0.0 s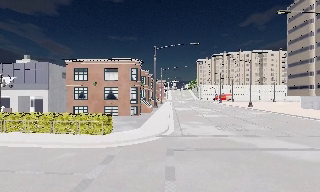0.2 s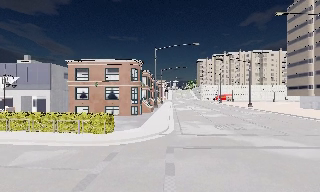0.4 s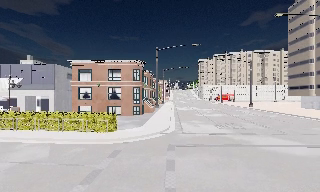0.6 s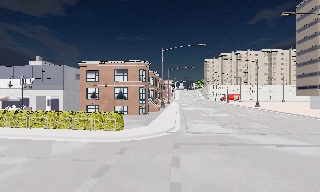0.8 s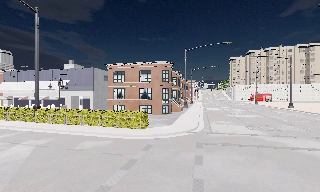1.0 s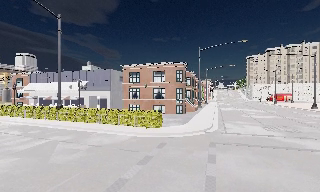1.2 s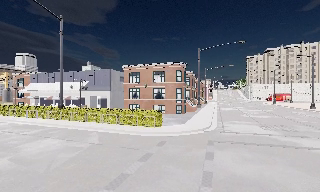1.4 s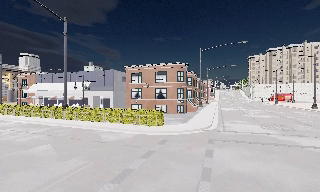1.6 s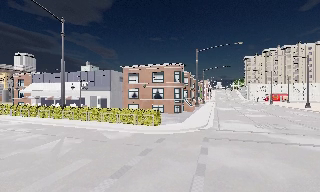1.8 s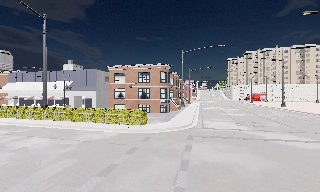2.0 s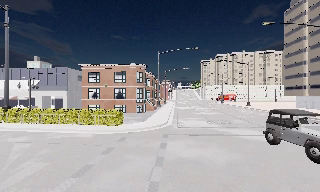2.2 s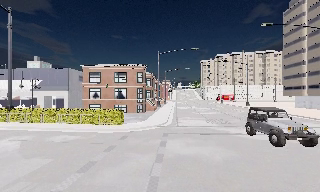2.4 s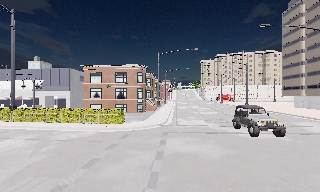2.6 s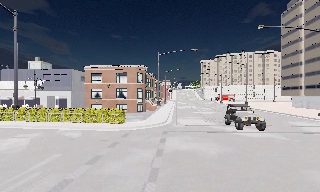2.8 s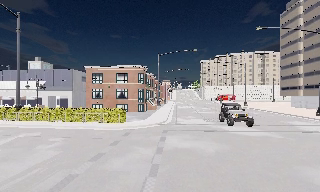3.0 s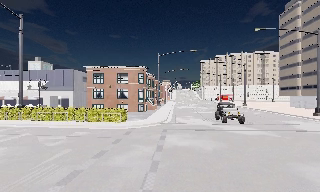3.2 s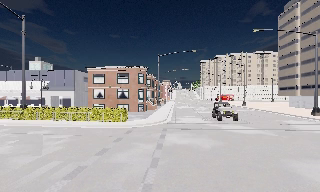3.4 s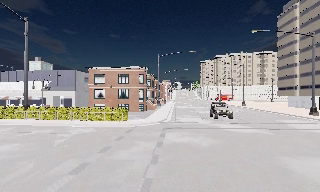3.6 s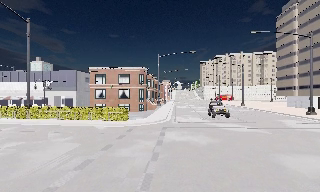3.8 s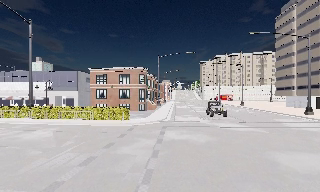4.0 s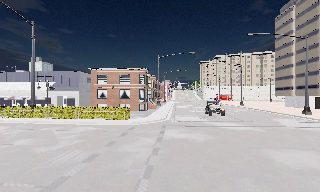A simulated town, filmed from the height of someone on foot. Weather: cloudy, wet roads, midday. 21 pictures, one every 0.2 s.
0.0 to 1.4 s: The scene slides to the right, as the camera pans about 15 degrees to its left. It travels backward, about 2 m, so what stands in front gets smaller.
1.4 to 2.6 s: The scene slides to the left, as the camera pans about 15 degrees to its right. It travels backward, about 2 m, so what stands in front gets smaller.
2.6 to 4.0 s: The camera travels backward, about 2 m, so what stands in front gets smaller.
The film runs backward here.
